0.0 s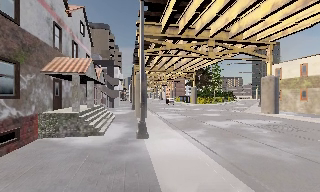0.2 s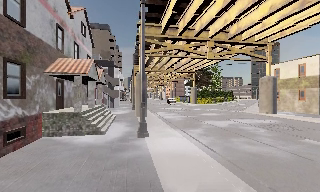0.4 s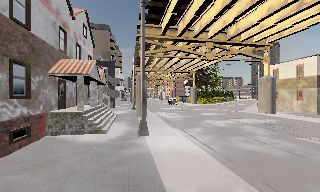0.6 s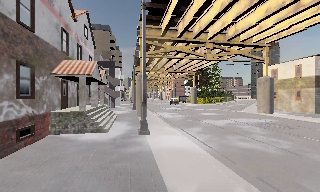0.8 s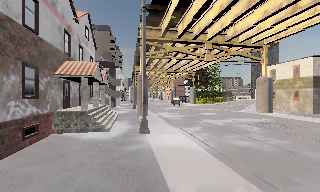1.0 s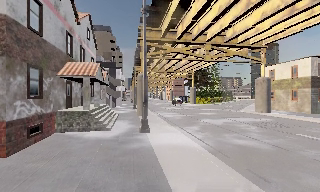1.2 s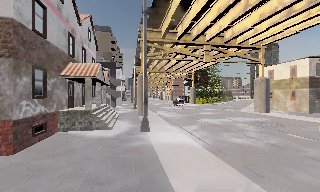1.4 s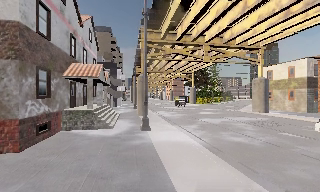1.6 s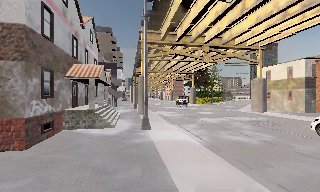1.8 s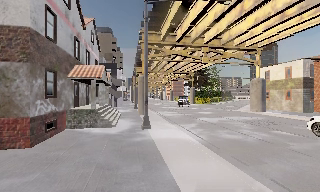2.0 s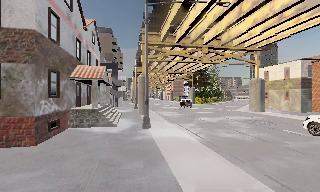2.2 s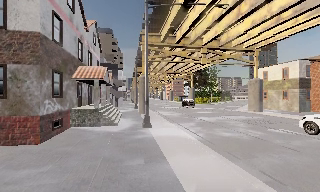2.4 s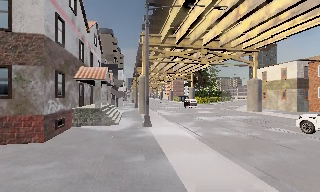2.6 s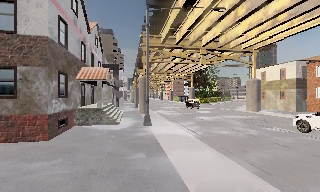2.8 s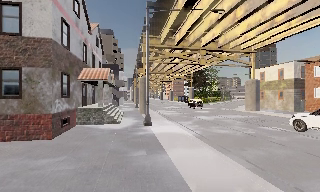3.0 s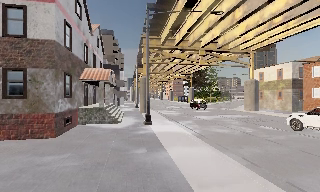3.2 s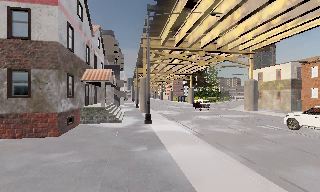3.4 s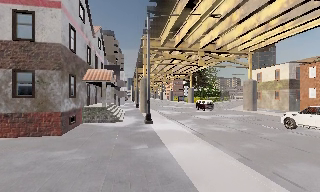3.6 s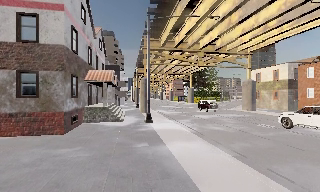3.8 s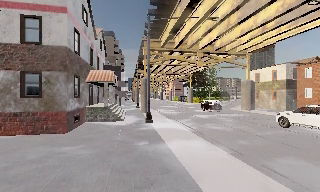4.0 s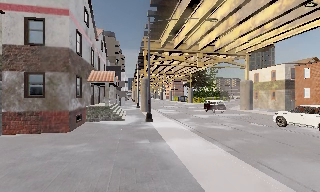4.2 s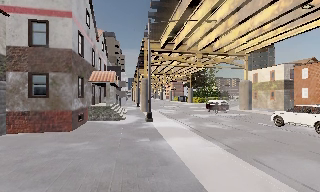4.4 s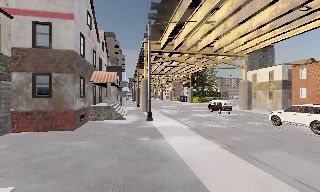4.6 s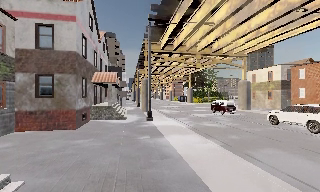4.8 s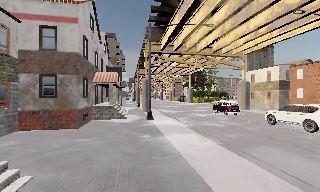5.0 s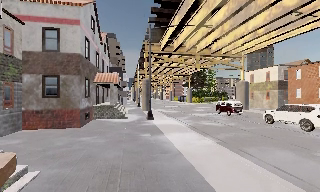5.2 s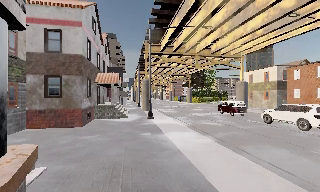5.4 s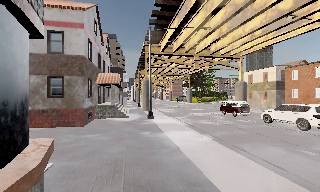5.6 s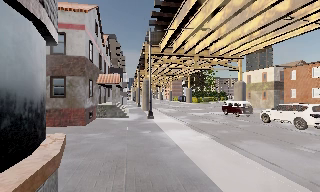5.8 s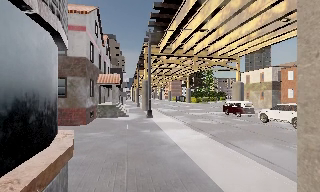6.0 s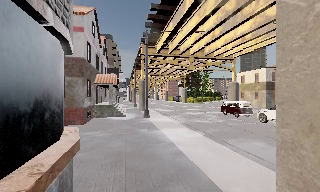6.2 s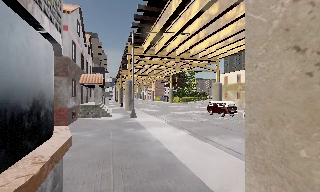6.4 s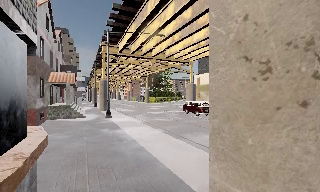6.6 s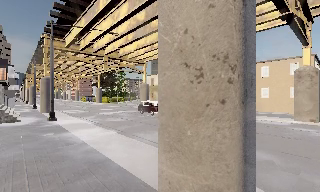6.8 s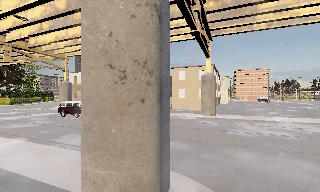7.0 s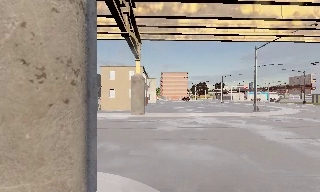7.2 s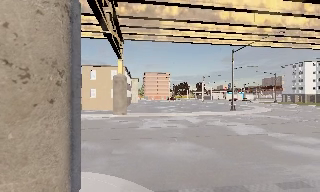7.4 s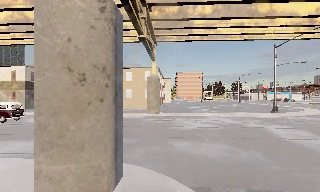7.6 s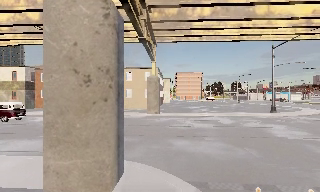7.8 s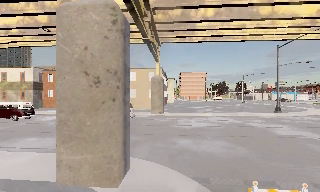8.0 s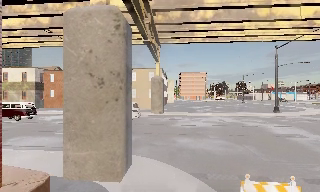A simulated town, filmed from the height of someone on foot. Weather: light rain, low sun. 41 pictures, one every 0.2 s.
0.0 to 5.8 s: The camera travels backward, about 9 m, so what stands in front gets smaller.
5.8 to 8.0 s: The camera swings to its right by about 75 degrees, and the scene slides to the left. It travels backward, about 3.5 m.
The film runs backward here.
